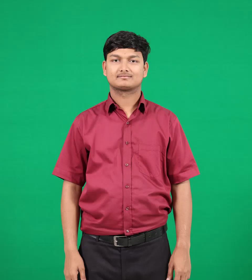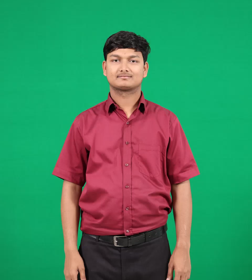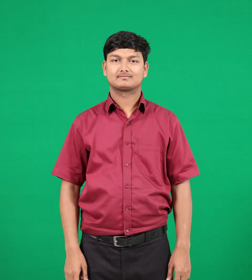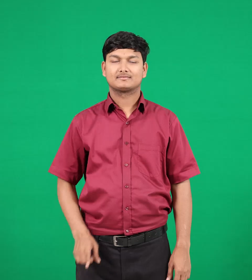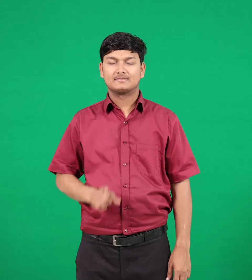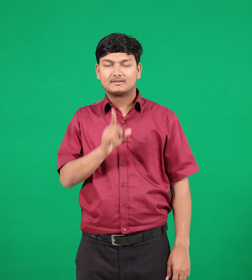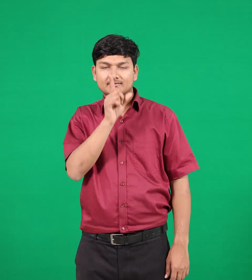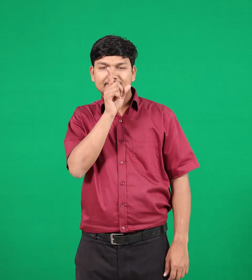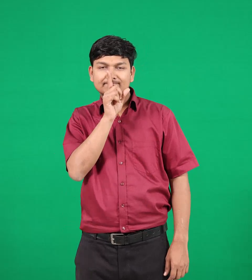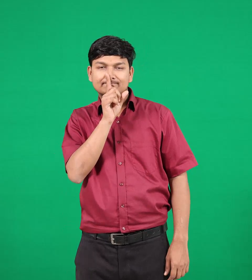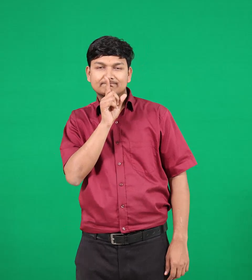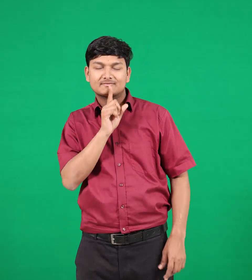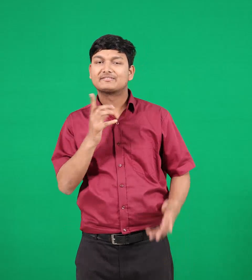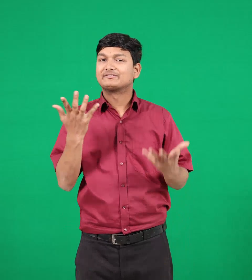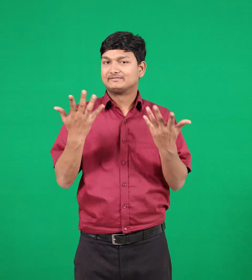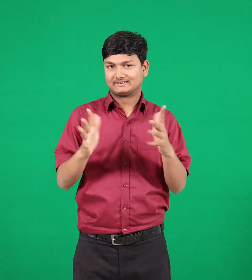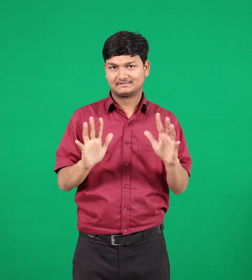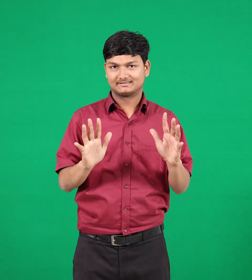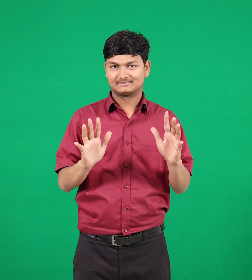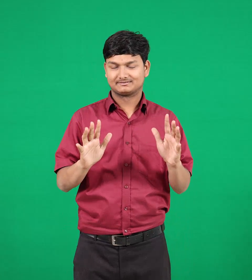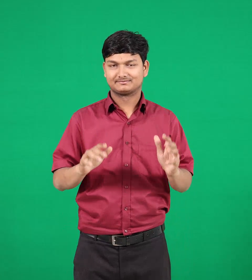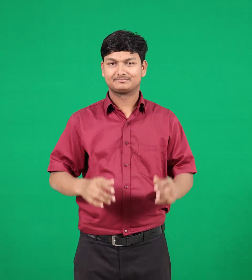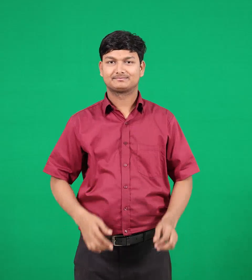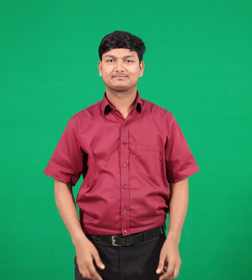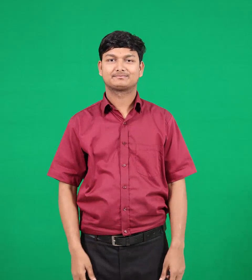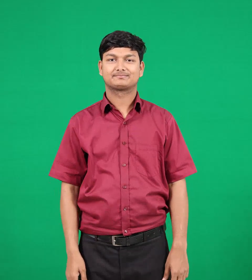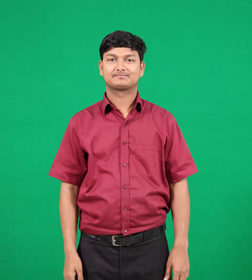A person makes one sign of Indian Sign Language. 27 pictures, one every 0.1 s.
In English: silenced
